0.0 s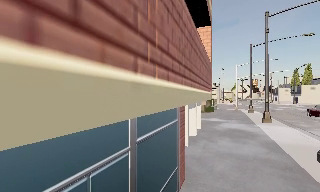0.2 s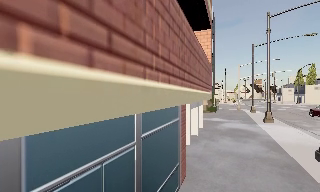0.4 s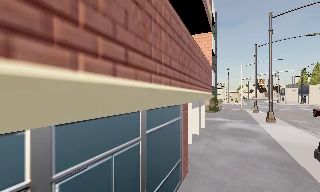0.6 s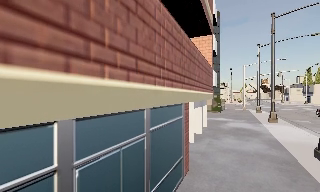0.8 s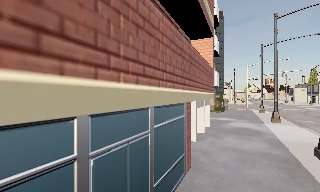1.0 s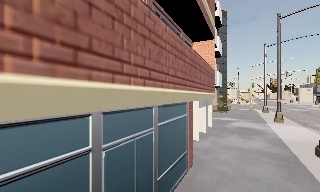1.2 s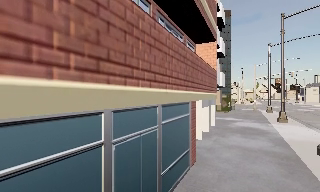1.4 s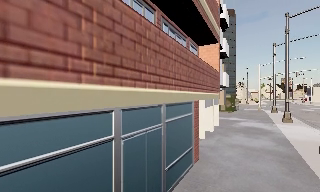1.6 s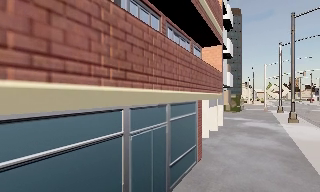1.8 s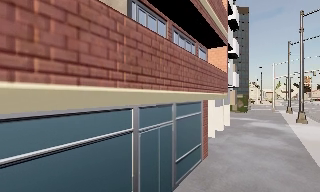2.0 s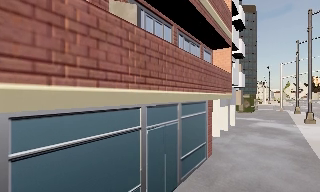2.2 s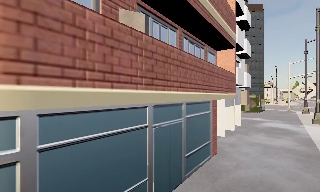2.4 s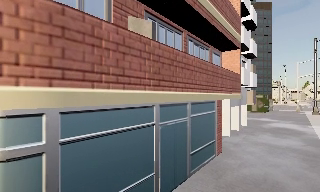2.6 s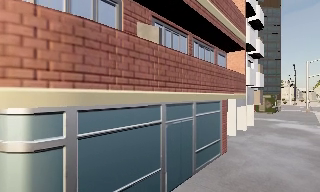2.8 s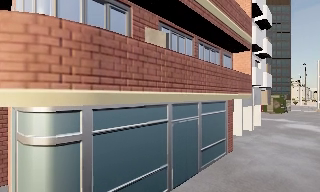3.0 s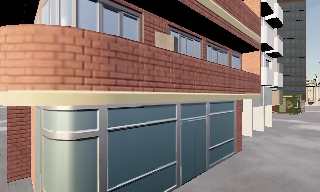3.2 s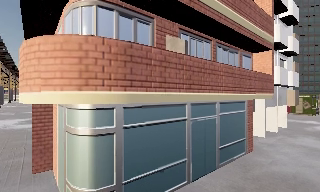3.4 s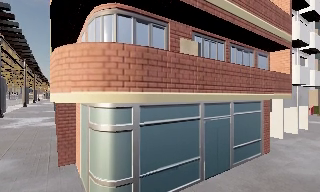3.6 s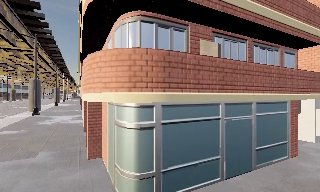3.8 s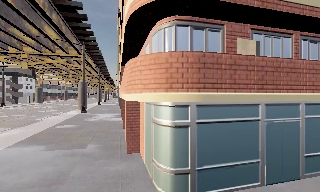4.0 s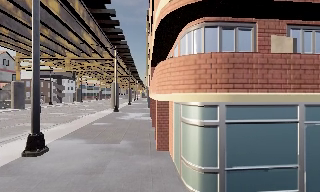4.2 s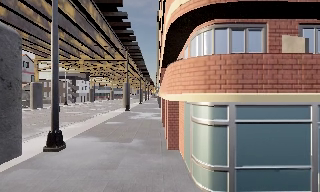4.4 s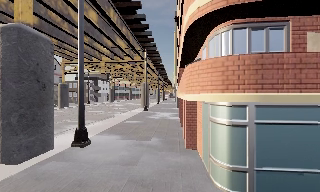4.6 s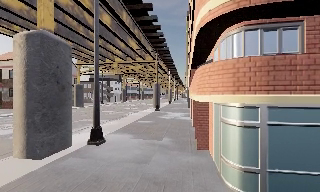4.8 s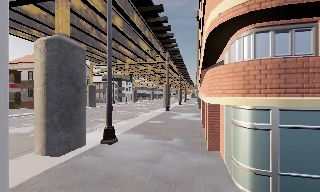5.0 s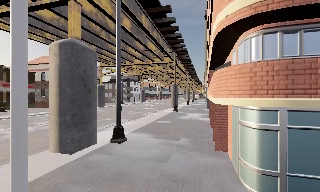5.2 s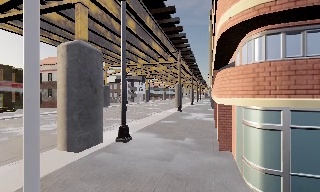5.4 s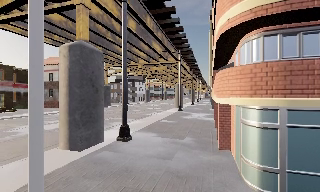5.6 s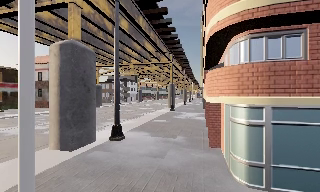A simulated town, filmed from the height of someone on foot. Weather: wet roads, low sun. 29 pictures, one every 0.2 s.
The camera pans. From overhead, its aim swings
counterclockwise.
The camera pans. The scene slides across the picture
to the right.
0.0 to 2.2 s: The scene slides to the right, as the camera pans about 15 degrees to its left. It travels backward, about 2.5 m, so what stands in front gets smaller.
2.2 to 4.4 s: The camera swings to its left by about 55 degrees, and the scene slides to the right. It travels backward, about 2.5 m.
4.4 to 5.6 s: The camera travels backward, about 1 m, so what stands in front gets smaller.
The film runs backward here.
